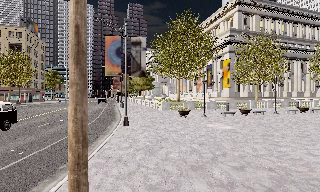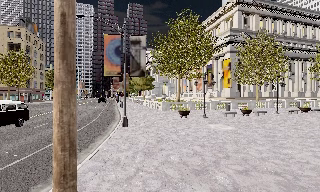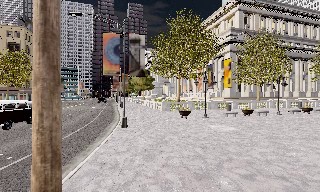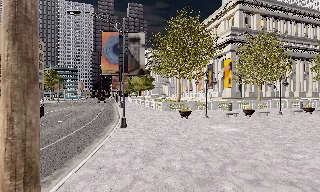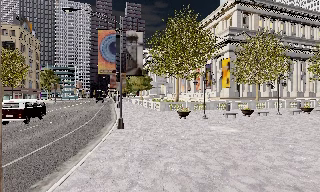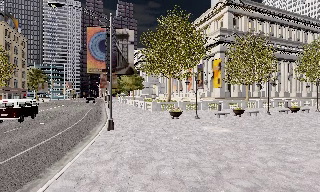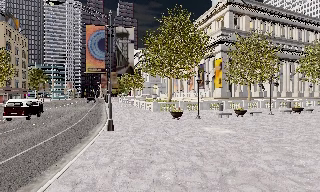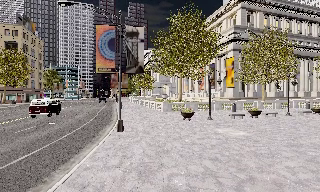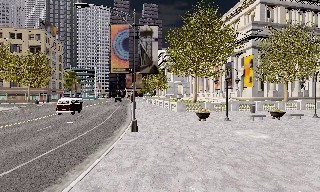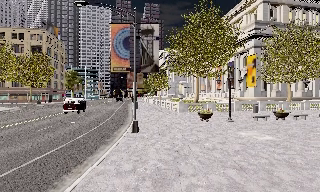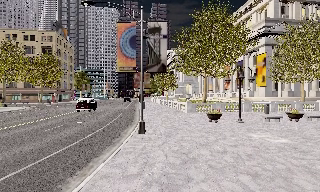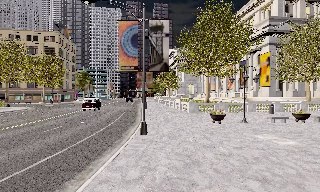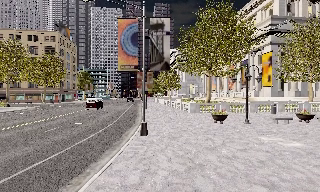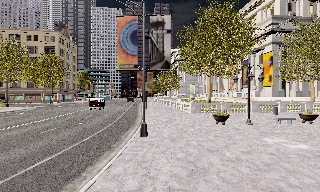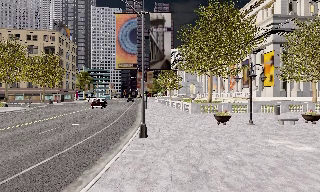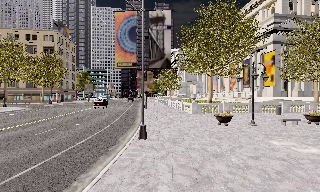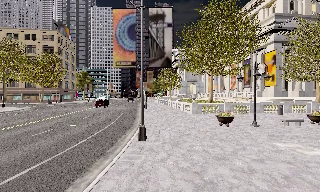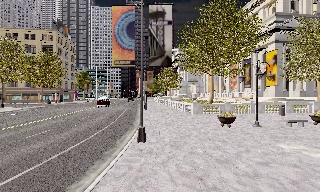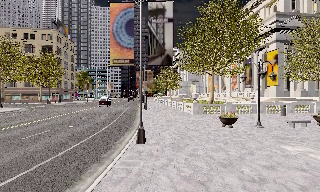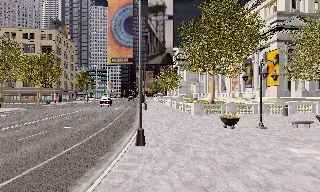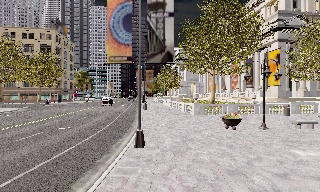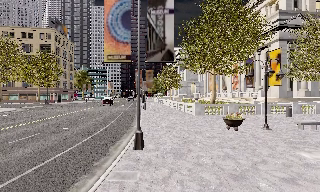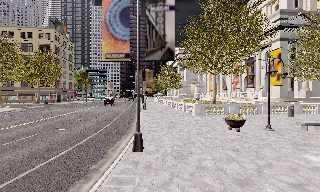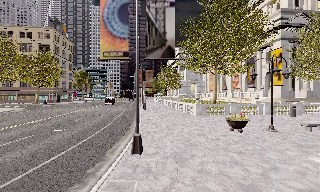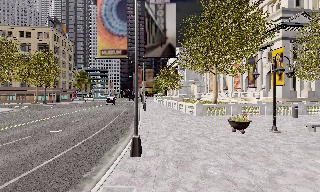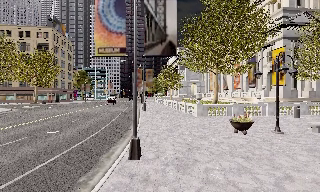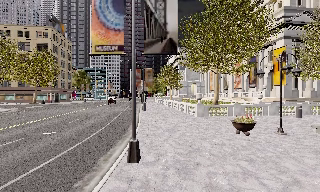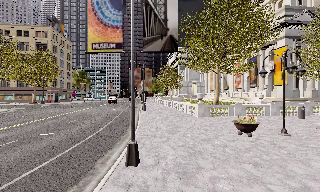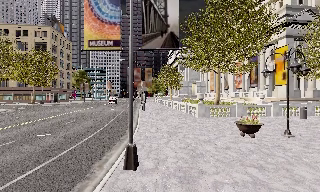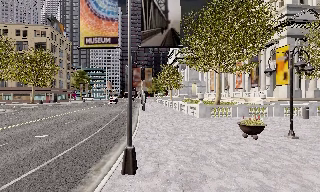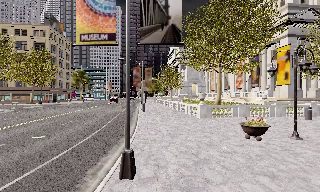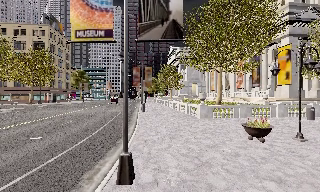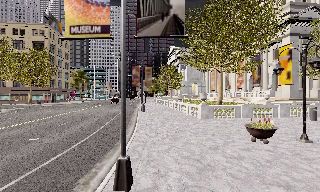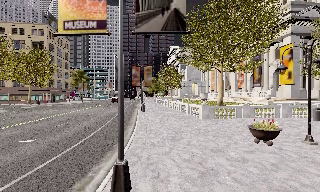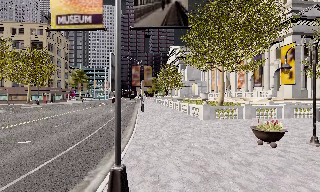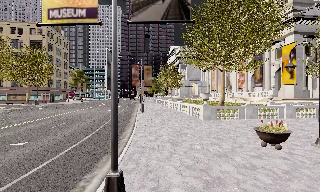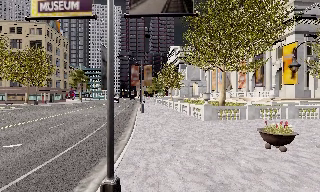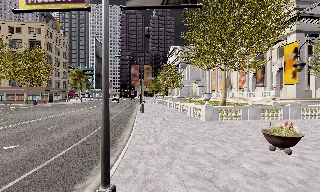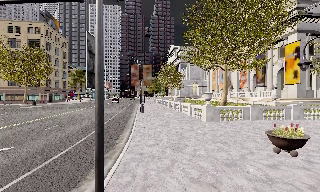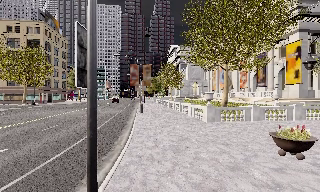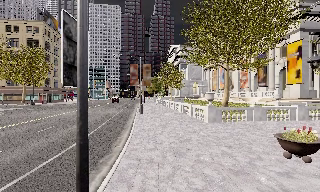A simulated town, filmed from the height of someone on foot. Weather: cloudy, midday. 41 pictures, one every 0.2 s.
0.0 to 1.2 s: The camera travels forward, about 1.5 m, so what stands in front looms larger.
1.2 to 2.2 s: The camera swings to its left by about 10 degrees, and the scene slides to the right. It travels forward, about 1 m, so what stands in front looms larger.
2.2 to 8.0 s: The camera travels forward, about 7 m, so what stands in front looms larger.
The film runs forward here.
